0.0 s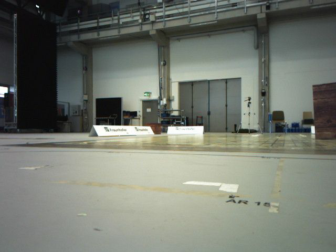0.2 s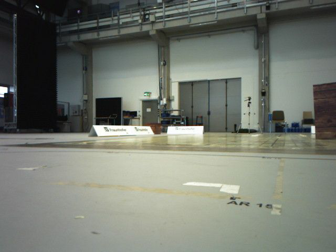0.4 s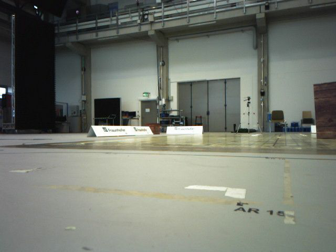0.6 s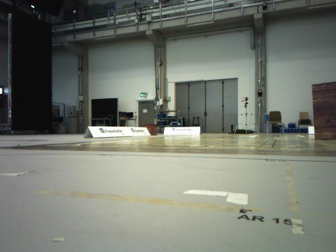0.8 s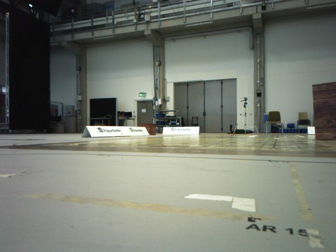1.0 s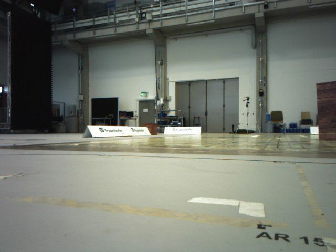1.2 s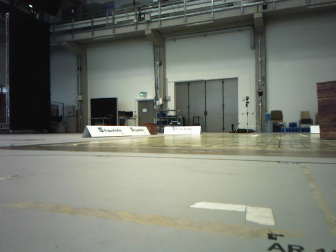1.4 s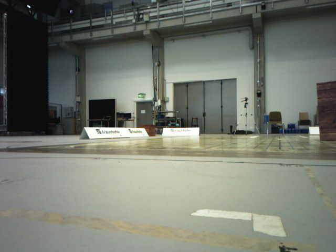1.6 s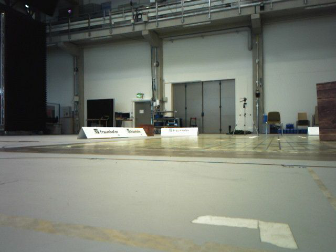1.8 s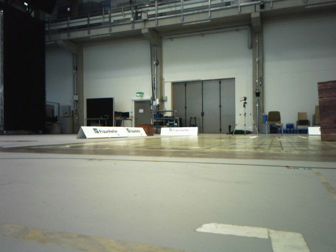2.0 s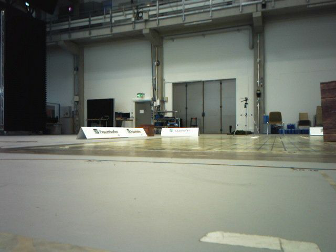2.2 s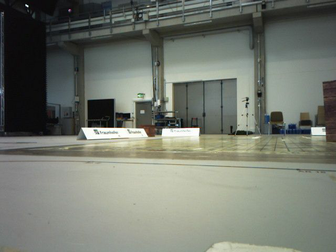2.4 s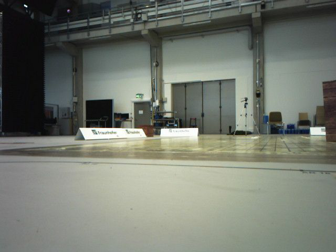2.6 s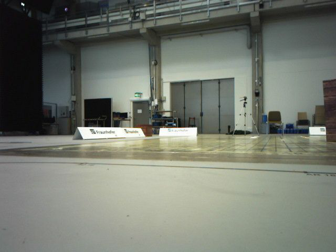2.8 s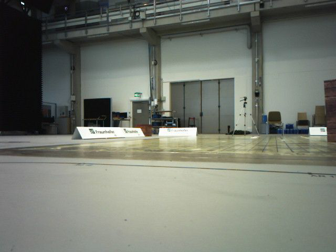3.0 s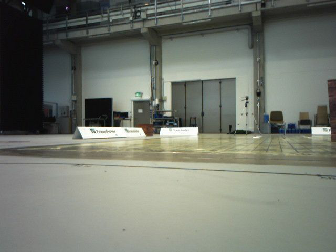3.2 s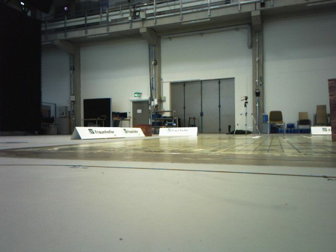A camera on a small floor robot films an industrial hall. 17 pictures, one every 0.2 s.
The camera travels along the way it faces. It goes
forward.
0.0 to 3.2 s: The camera travels forward, about 0.7 m, so what stands in front looms larger.
The film runs forward here.
